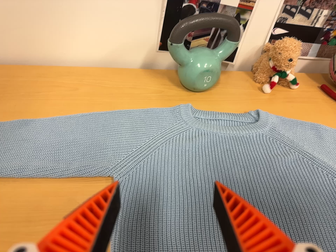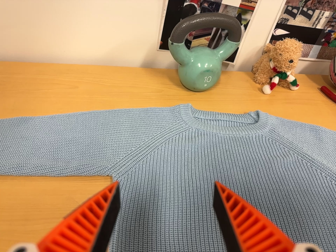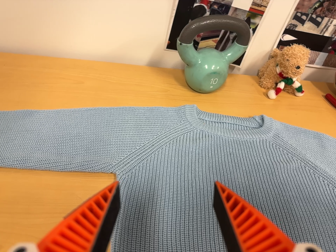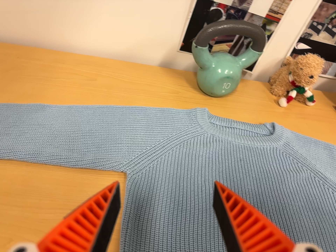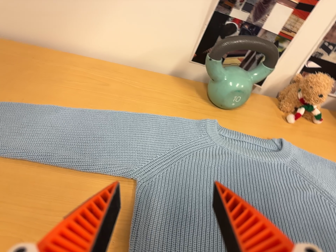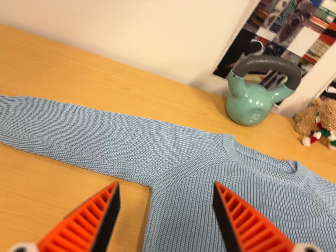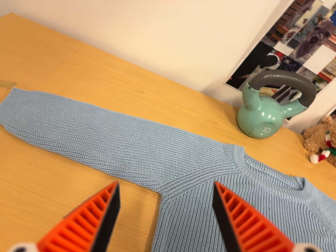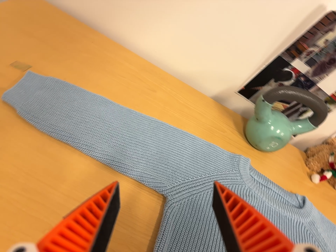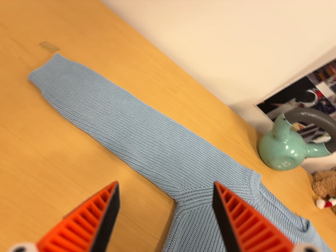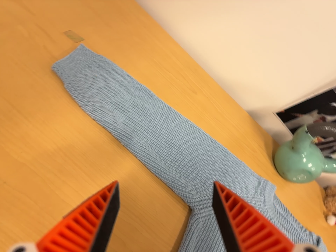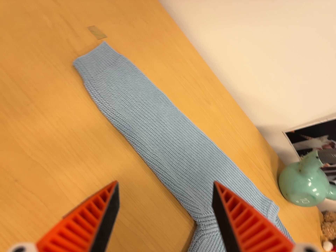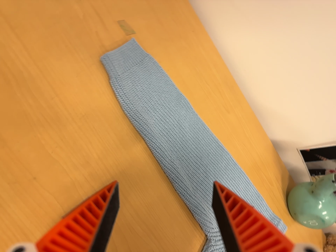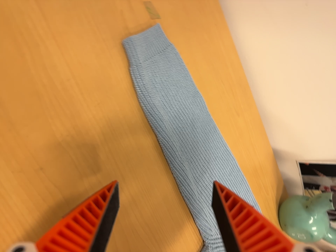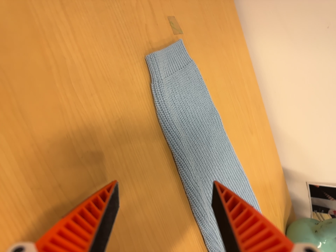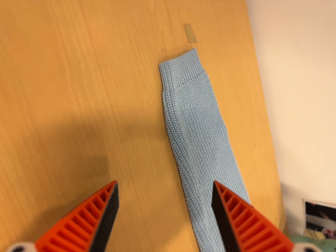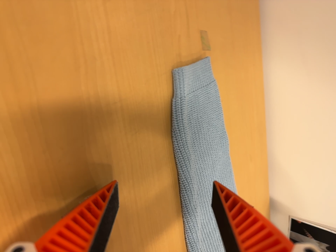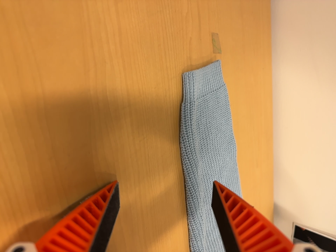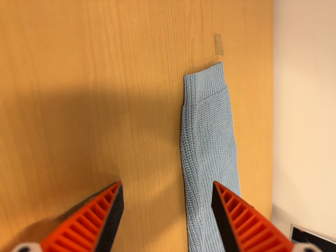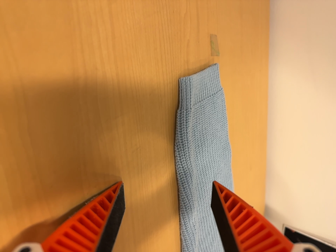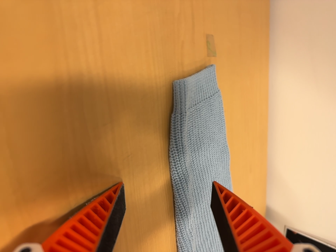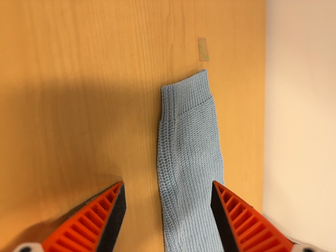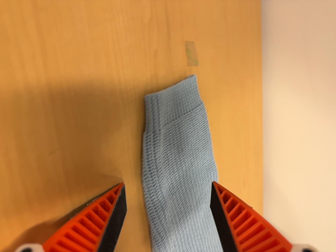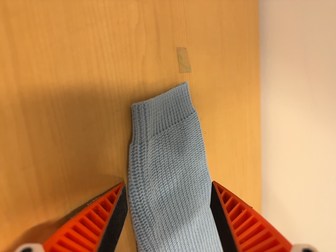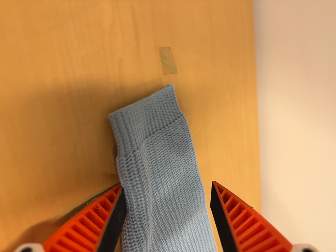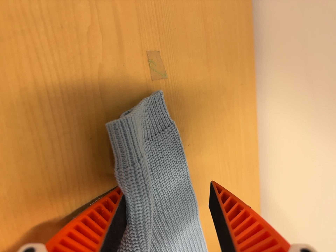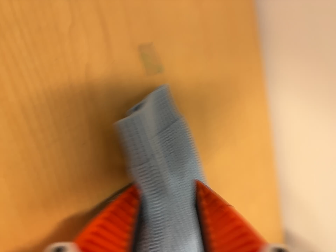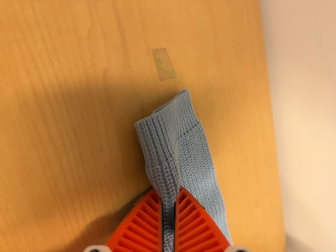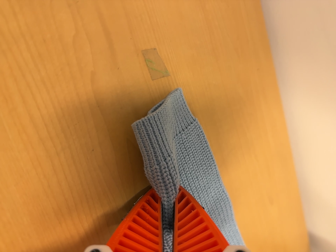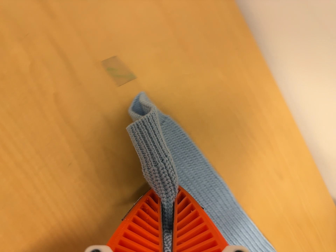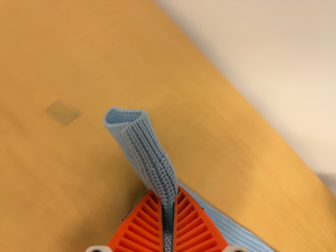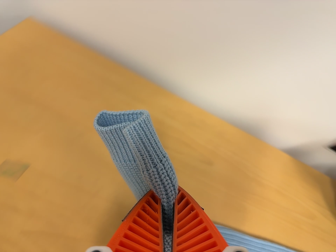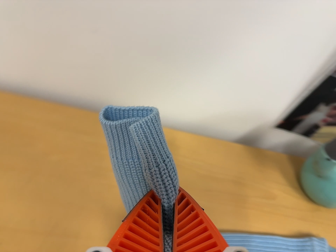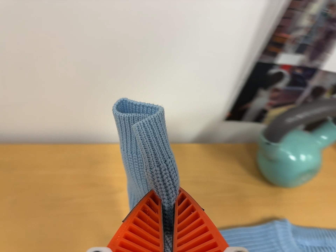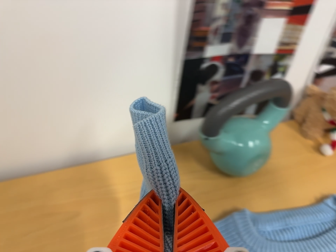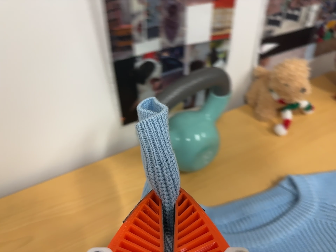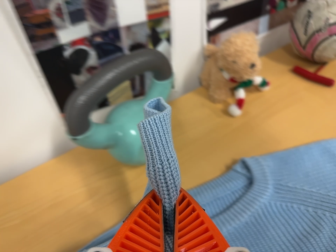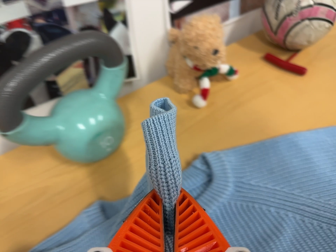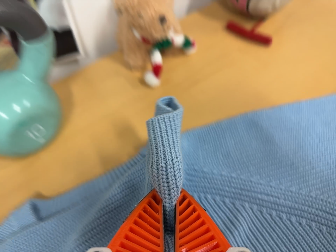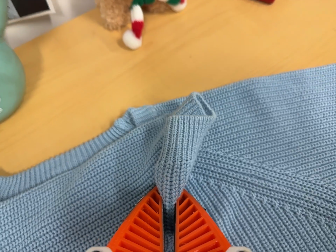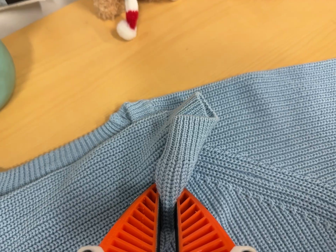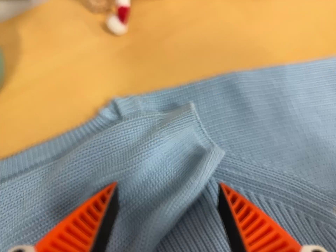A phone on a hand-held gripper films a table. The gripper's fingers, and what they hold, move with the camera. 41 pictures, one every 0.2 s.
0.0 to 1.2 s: The camera travels to its left, about 10 cm, so close, fixed things drift to the right. It rolls about its line of sight by about 20 degrees, and the scene rotates clockwise.
1.2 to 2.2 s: The camera travels to its left and toward the top of its view, about 18 cm, so close, fixed things drift to the right. It rolls about its line of sight by about 35 degrees, and the scene rotates clockwise.
2.2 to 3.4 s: The camera travels to its left, toward the top of its view and forward, about 14 cm. It rolls about its line of sight by about 25 degrees, and the scene rotates clockwise.
3.4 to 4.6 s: The camera travels forward, to its right and toward the top of its view, about 12 cm, so what stands in front looms larger.
4.6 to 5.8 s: The camera pans to its left by about 15 degrees. It travels to its right, about 14 cm. It rolls about its line of sight by about 35 degrees, and the scene rotates counterclockwise.
5.8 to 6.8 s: The camera travels to its right, about 38 cm, so close, fixed things drift to the left. Its aim tips toward the top of its view by about 10 degrees, and the scene shifts downward. It rolls about its line of sight by about 65 degrees, and the scene rotates counterclockwise.
6.8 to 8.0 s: The scene slides to the left, as the camera pans about 15 degrees to its right. It travels to its right and forward, about 22 cm, so close, fixed things drift to the left. Its aim tips toward the bottom of its view by about 20 degrees, and the scene shifts upward.
The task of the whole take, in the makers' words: left arm across.
The film runs forward here.
